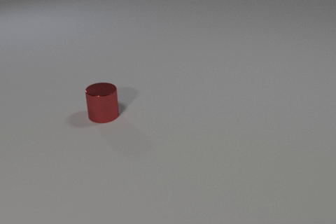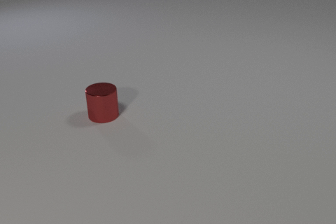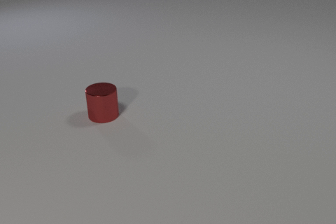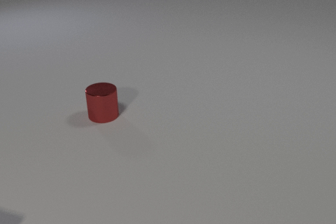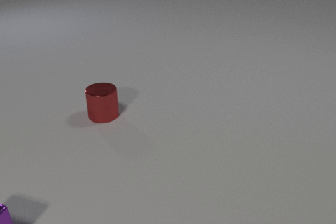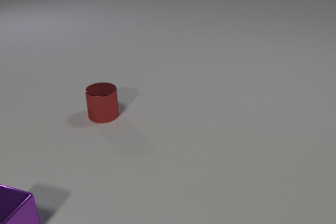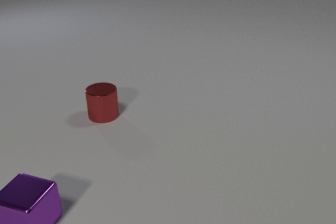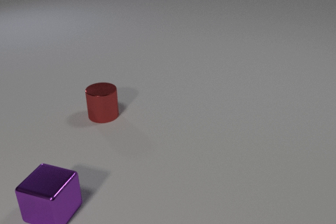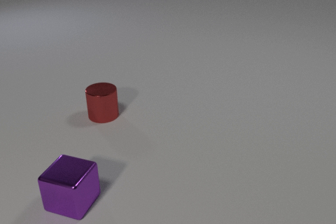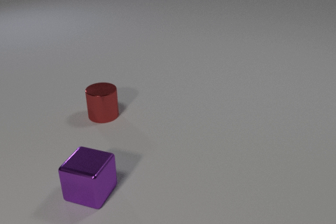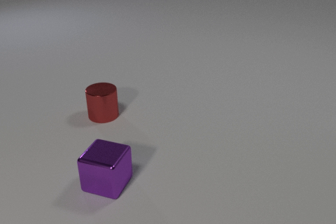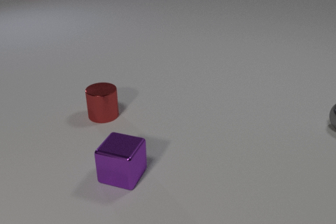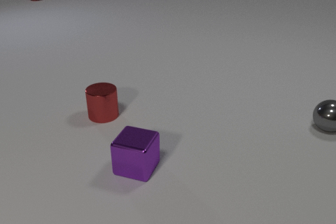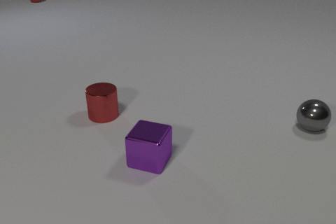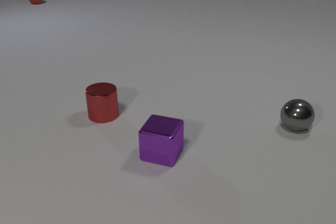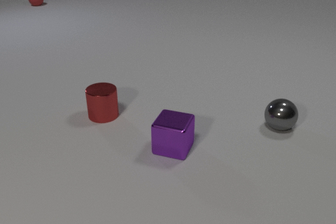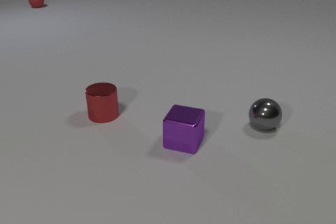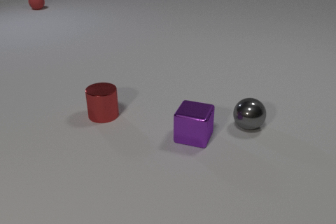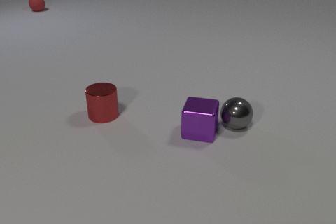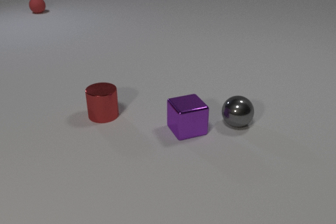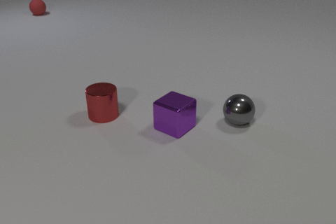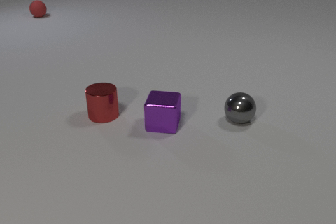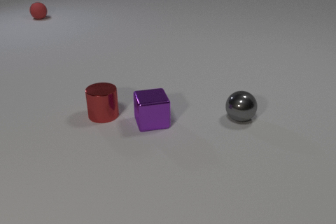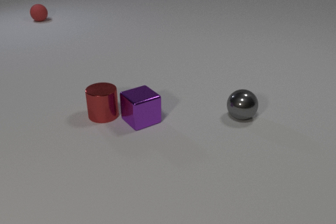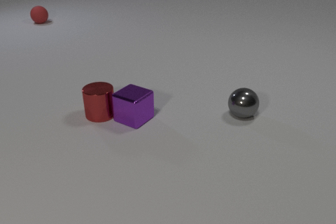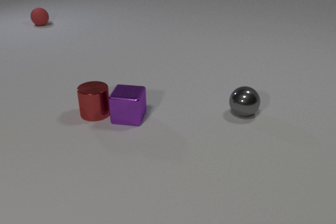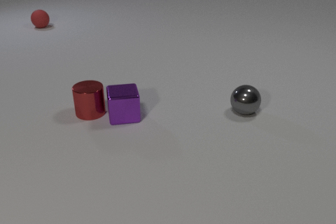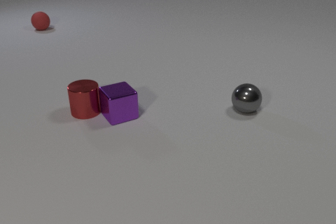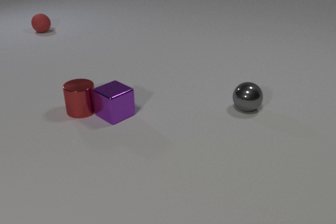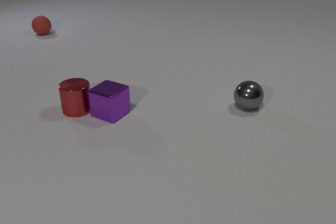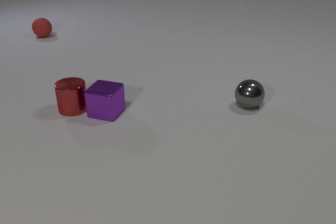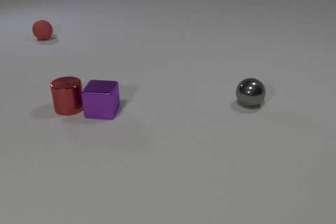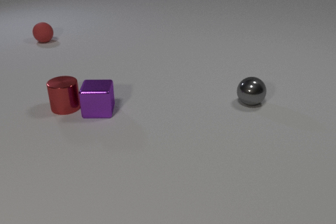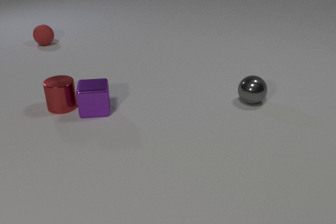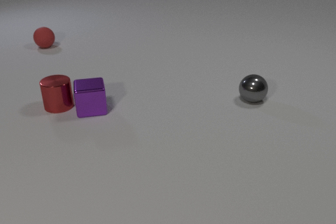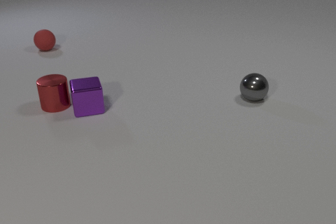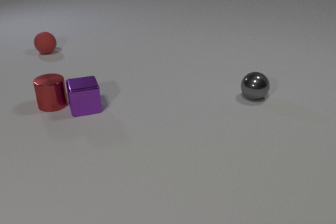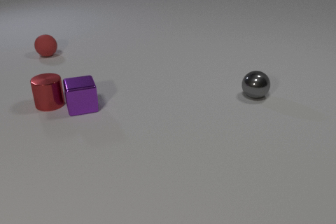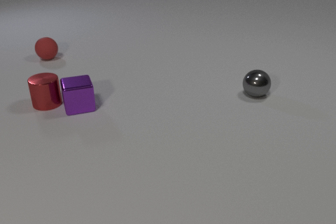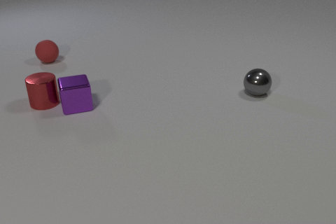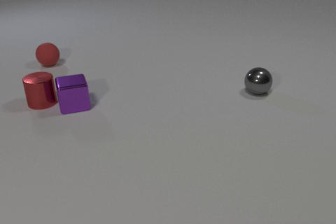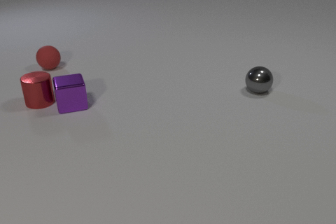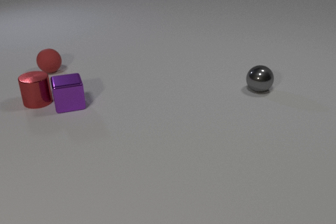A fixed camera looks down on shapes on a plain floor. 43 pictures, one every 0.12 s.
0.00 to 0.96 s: The purple metal cube comes in at the left edge, slides to the right.
0.96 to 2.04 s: The purple metal cube slides to the right and away from the camera. The gray metal sphere comes in at the right edge, rolls to the left. The red rubber sphere comes in at the top edge, rolls toward the camera.
2.04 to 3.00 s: The purple metal cube slides to the left and away from the camera. The gray metal sphere rolls away from the camera. The red metal cylinder slides to the left. The red rubber sphere rolls toward the camera. The purple metal cube and the gray metal sphere collide. The purple metal cube and the red metal cylinder collide.
3.00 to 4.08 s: The purple metal cube slides to the left and away from the camera. The gray metal sphere rolls away from the camera. The red metal cylinder slides to the left and away from the camera. The red rubber sphere rolls toward the camera.
4.08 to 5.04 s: The purple metal cube slides to the left and away from the camera. The gray metal sphere rolls away from the camera. The red metal cylinder slides to the left and away from the camera. The red rubber sphere rolls toward the camera.
How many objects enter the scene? 3.
What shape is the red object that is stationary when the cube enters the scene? cylinder.
How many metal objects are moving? 3.
